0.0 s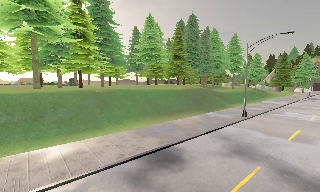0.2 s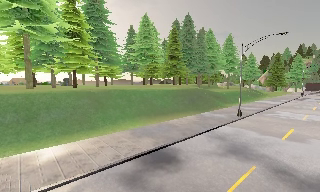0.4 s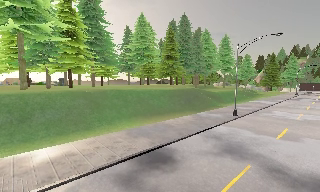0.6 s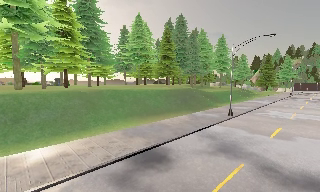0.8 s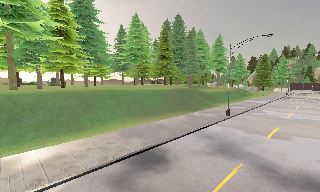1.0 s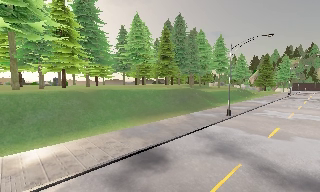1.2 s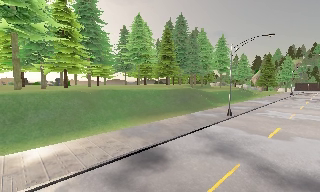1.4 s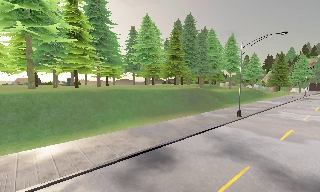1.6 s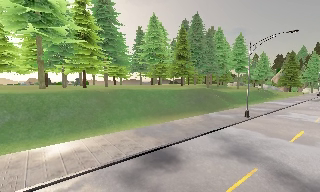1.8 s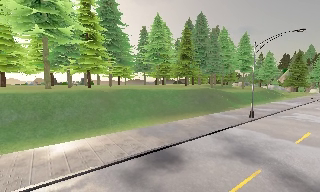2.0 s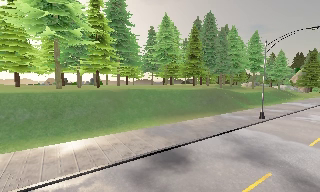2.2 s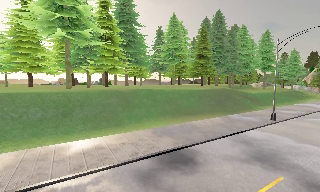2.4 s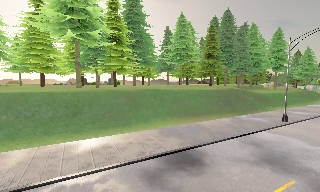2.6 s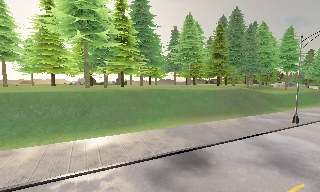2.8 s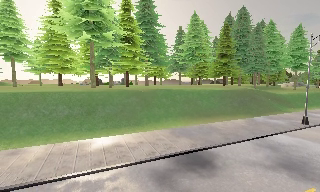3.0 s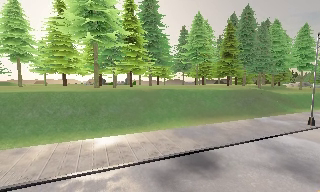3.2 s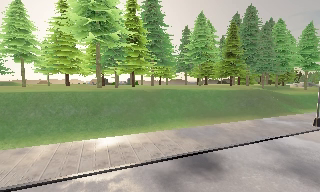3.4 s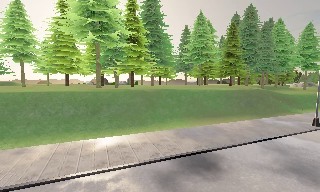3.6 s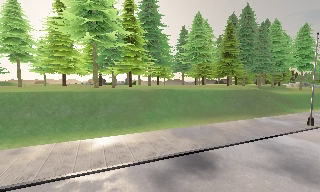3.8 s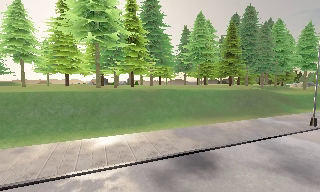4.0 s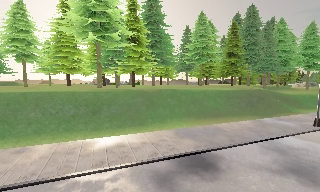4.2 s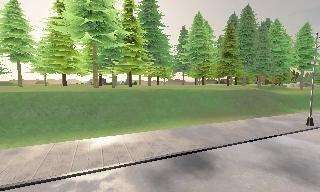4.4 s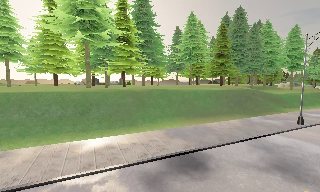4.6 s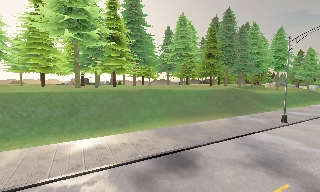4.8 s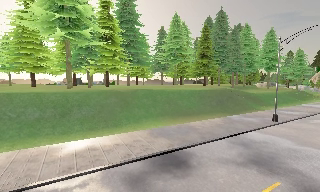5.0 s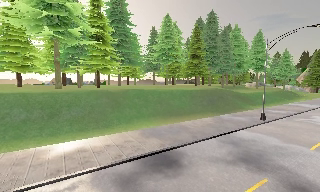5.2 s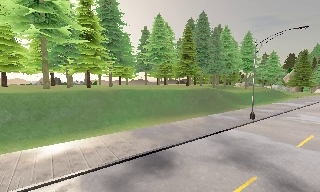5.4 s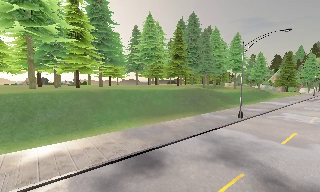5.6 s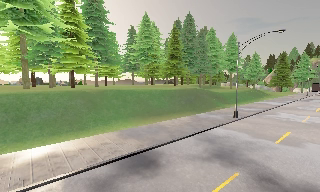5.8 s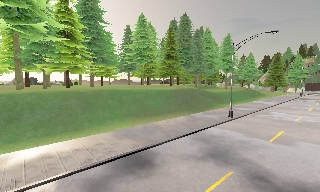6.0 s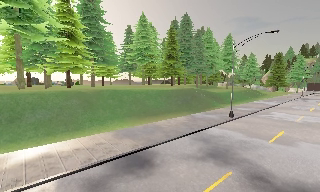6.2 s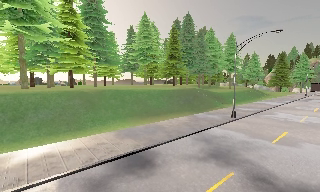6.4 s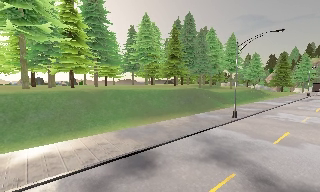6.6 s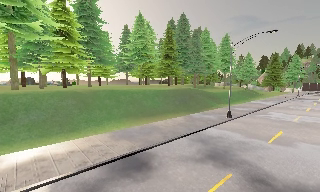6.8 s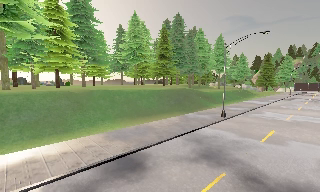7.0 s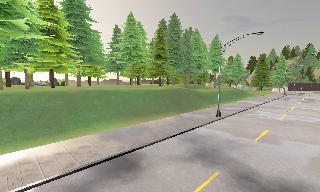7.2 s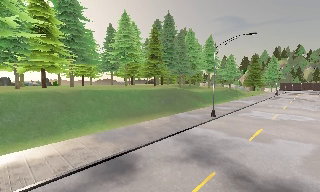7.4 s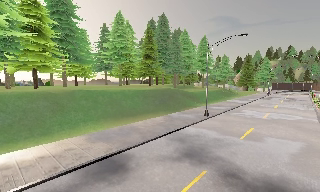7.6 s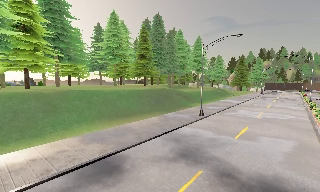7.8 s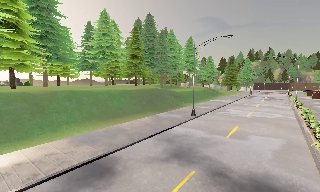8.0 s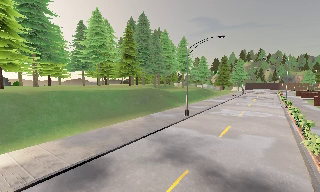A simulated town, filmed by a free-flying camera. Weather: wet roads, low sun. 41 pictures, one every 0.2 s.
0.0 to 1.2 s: The camera shifts only a little, or ends up much as it began.
1.2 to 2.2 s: The scene slides to the right, as the camera pans about 10 degrees to its left.
2.2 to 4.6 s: The camera travels to its right, about 0.5 m.
4.6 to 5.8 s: The scene slides to the left, as the camera pans about 15 degrees to its right.
5.8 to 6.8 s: The camera shifts only a little, or ends up much as it began.
6.8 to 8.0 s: The camera swings to its right by about 15 degrees, and the scene slides to the left.
The film runs forward here.
